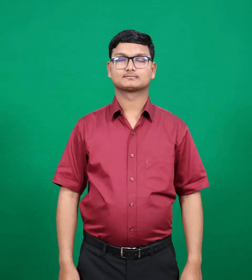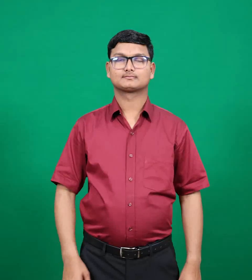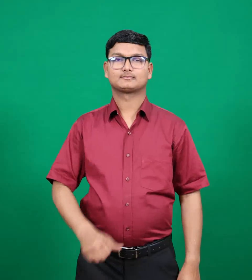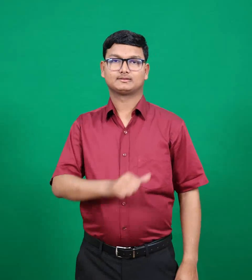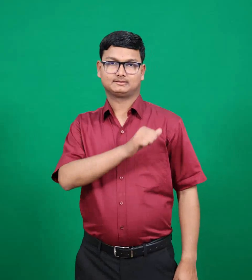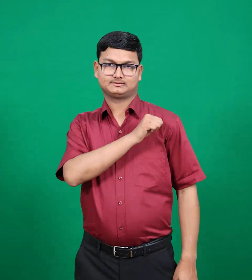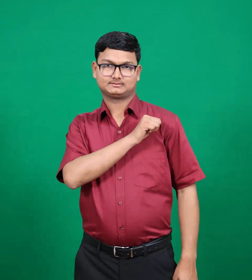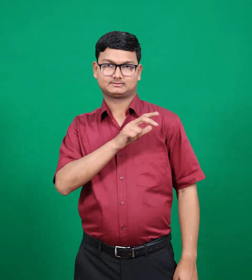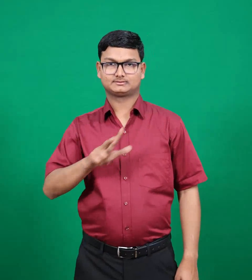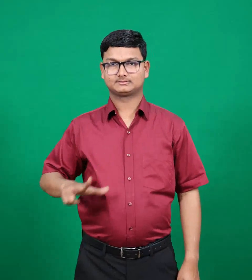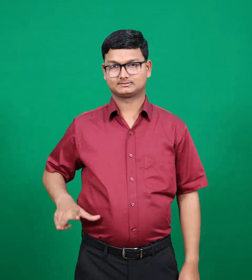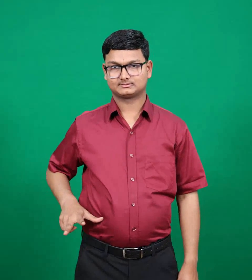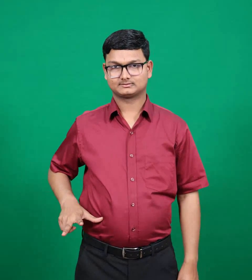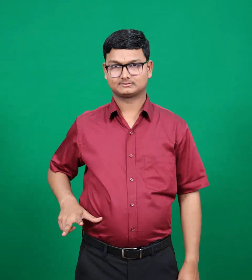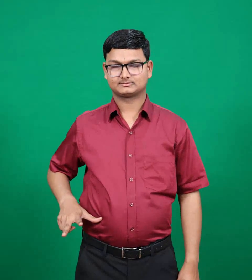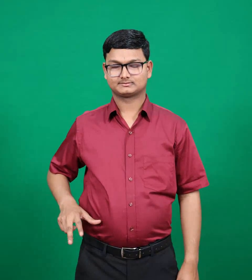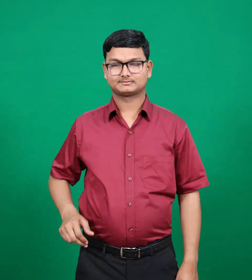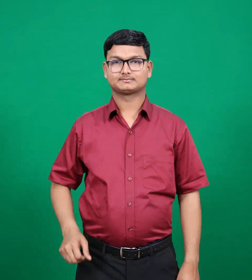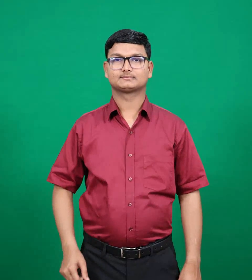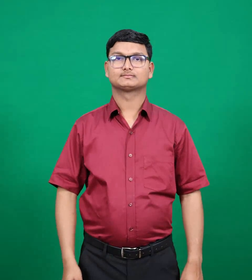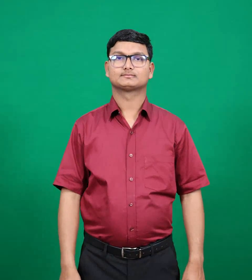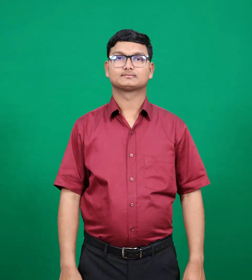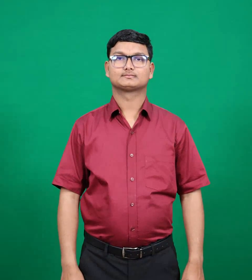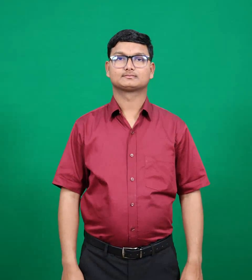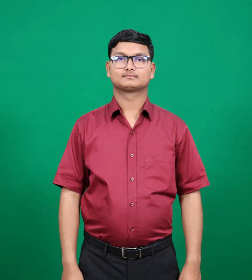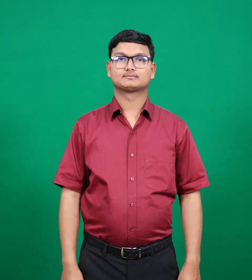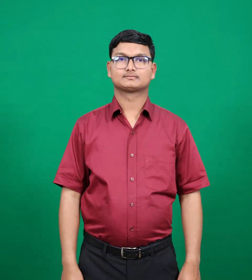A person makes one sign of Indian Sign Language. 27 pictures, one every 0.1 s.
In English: gilead
